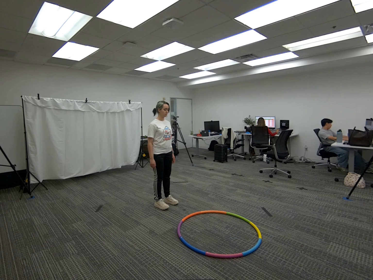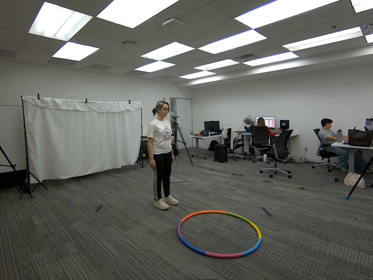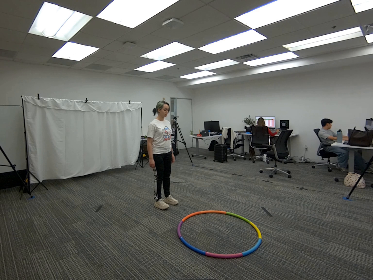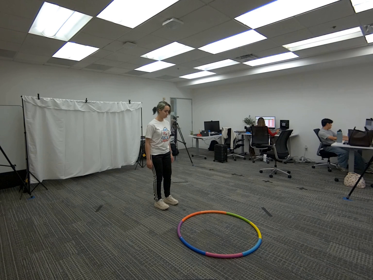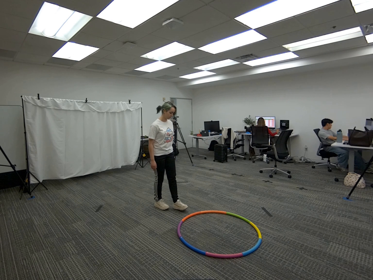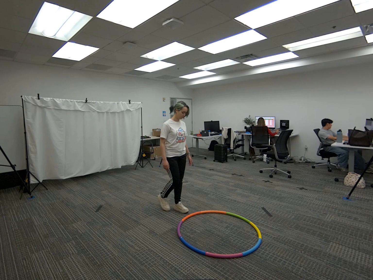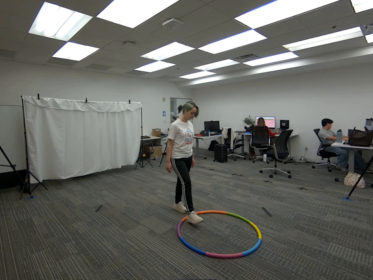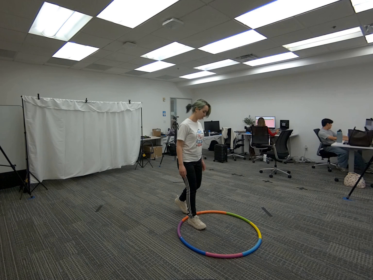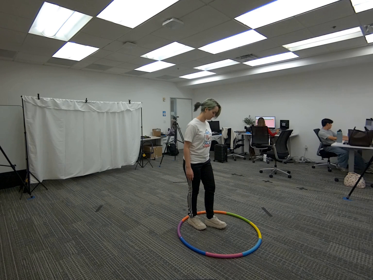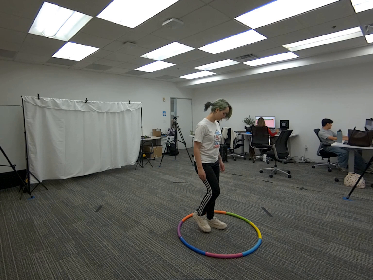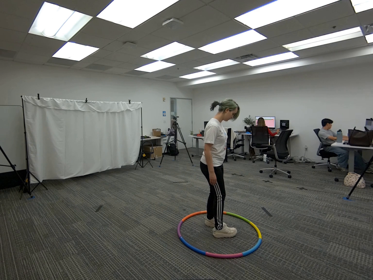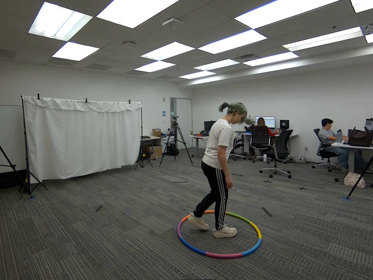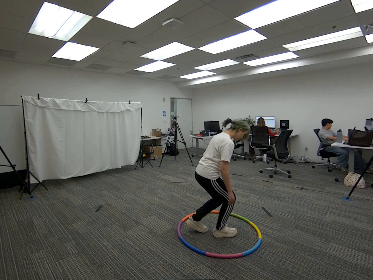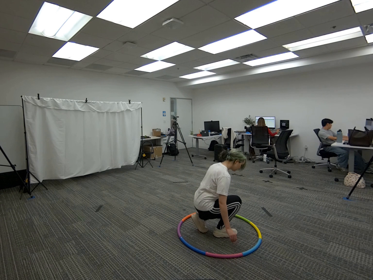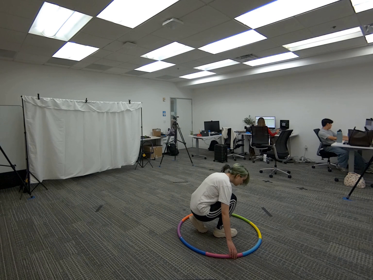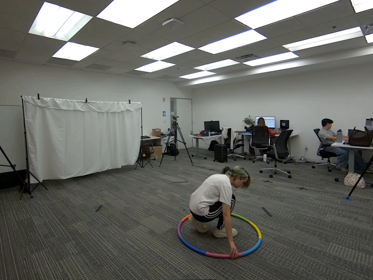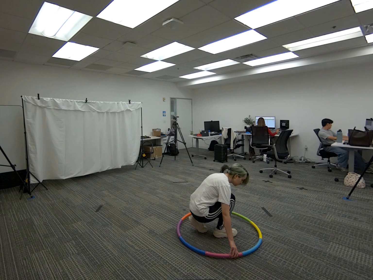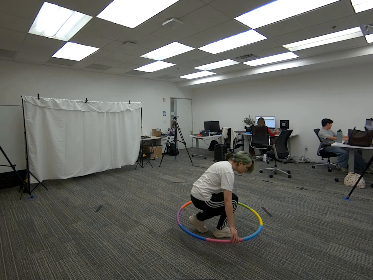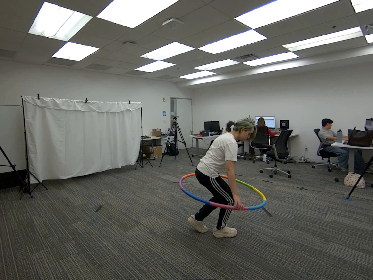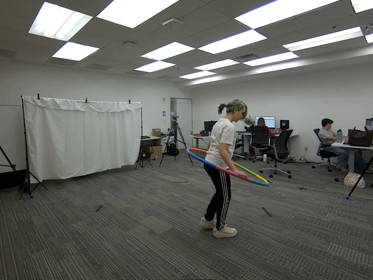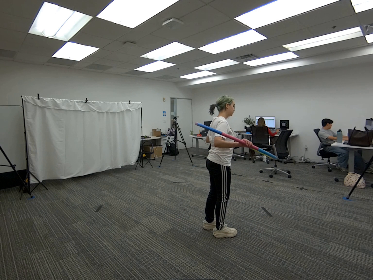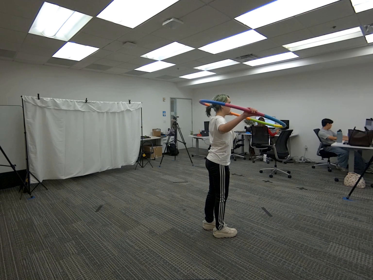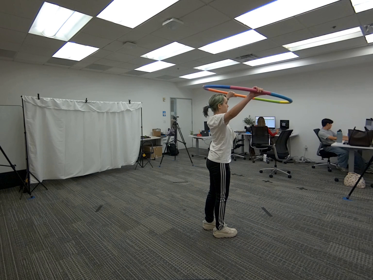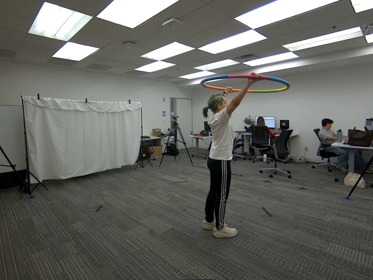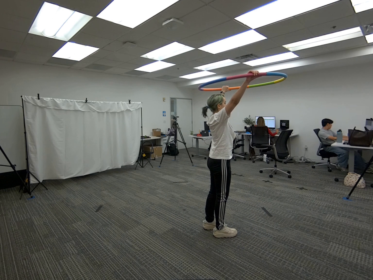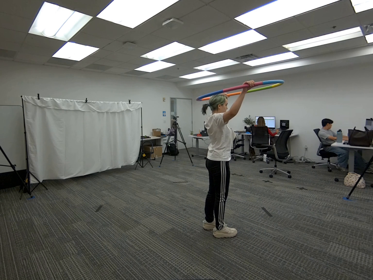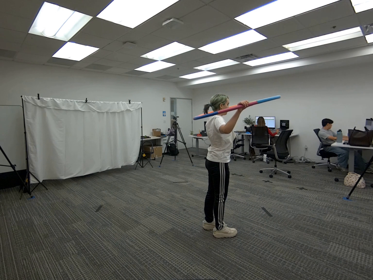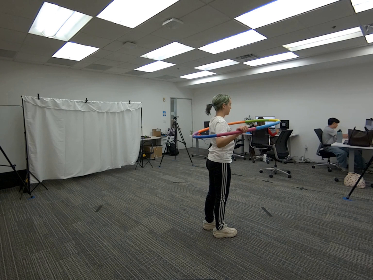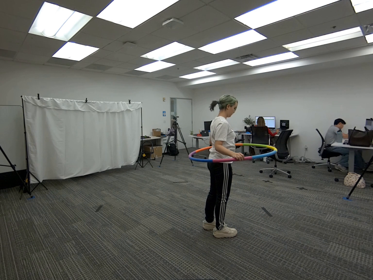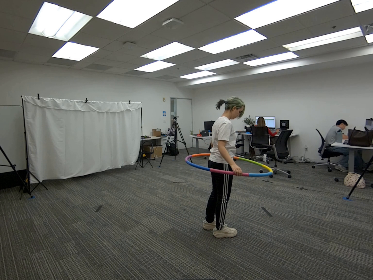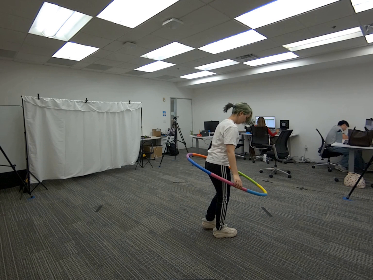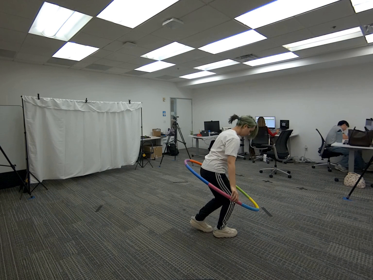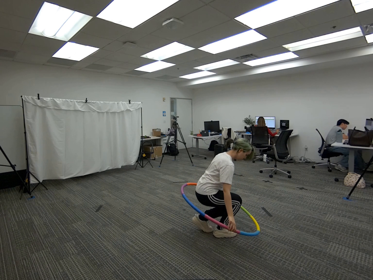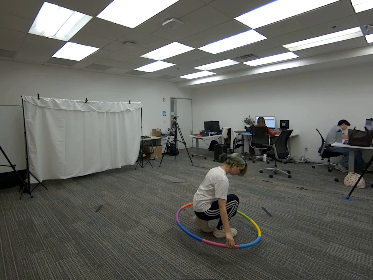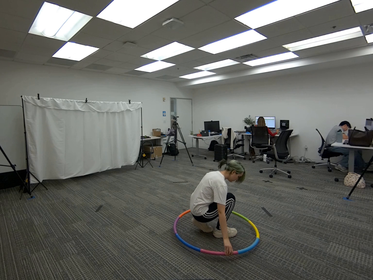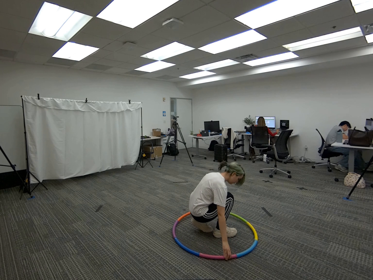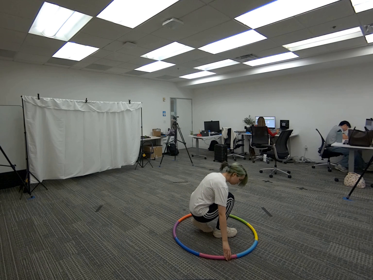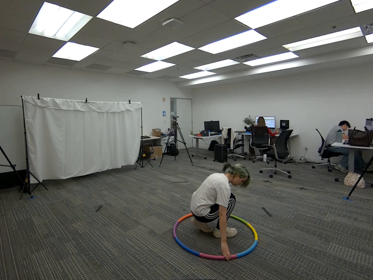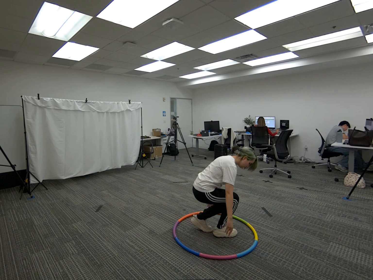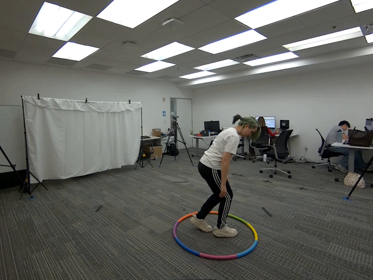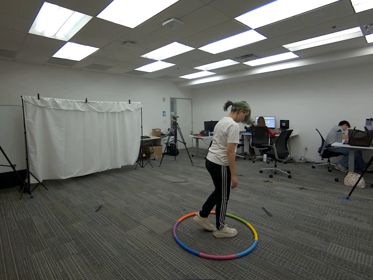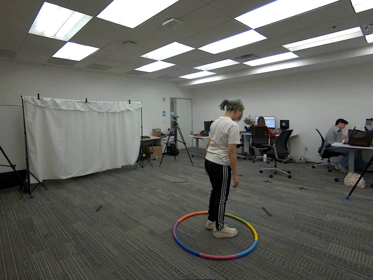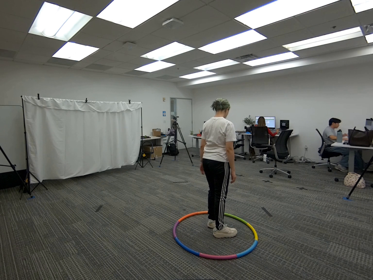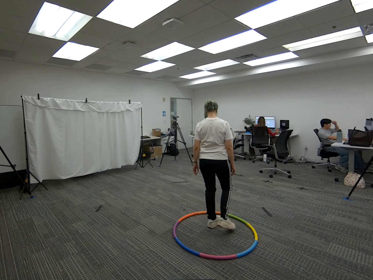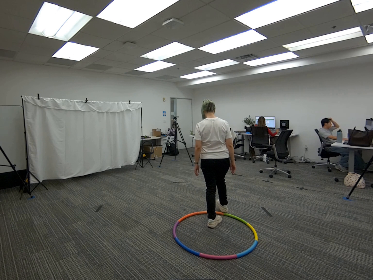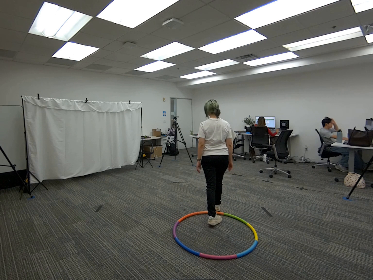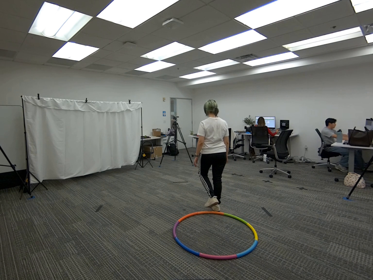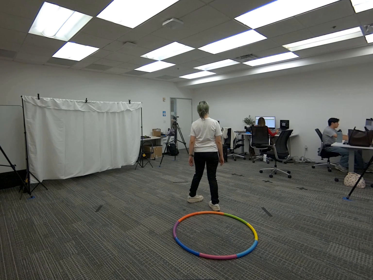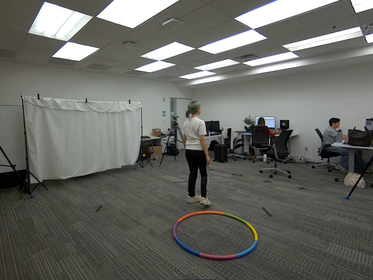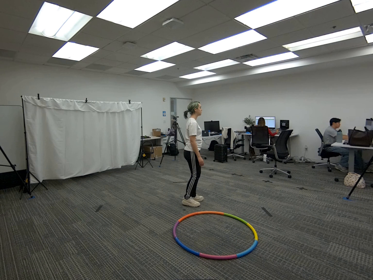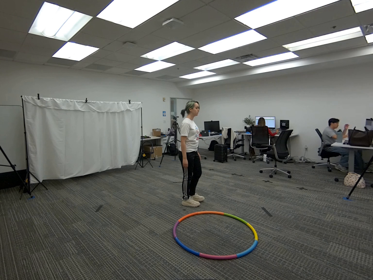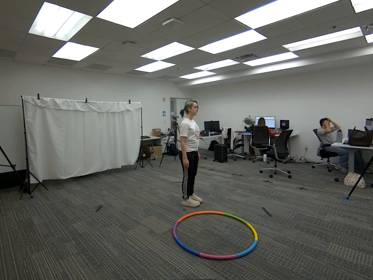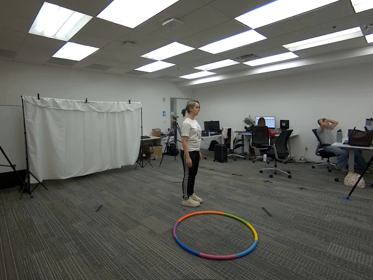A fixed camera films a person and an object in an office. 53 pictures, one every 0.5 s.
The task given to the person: Walk over to the hula hoop on the floor and step inside the hula hoop. Lift the hula hoop over your entire body and place back on the floor when done.
